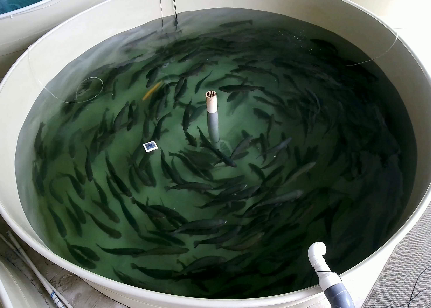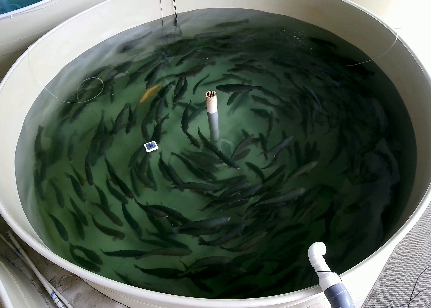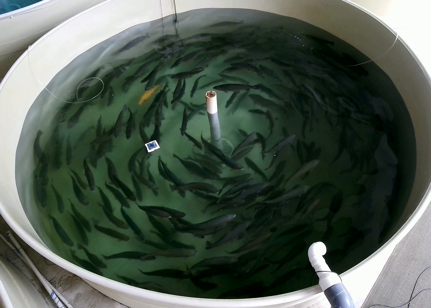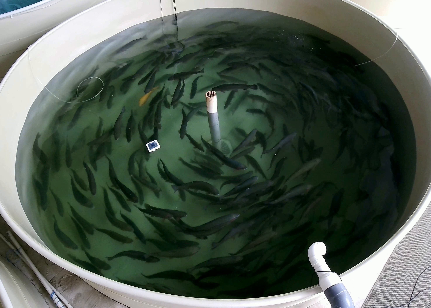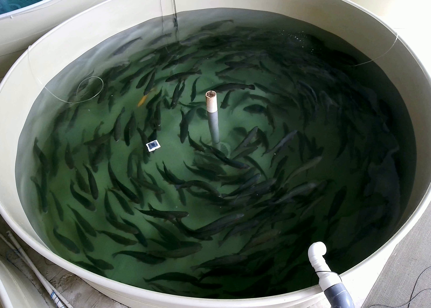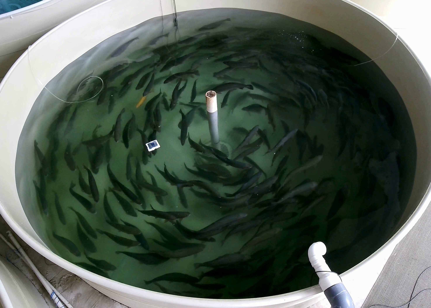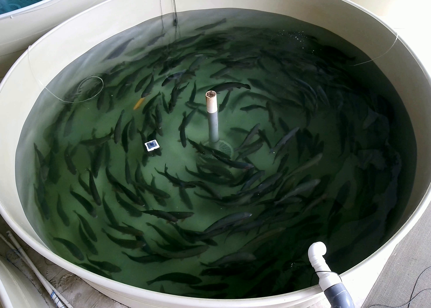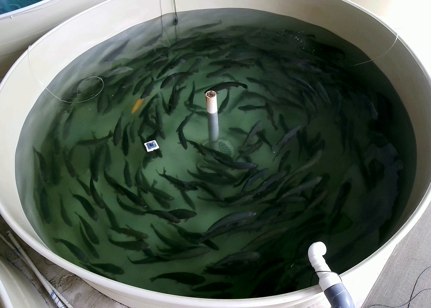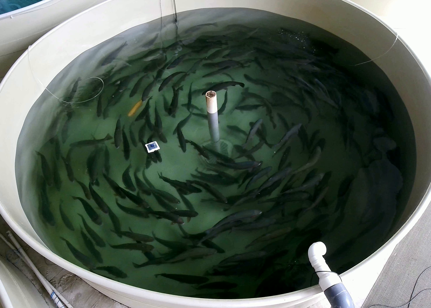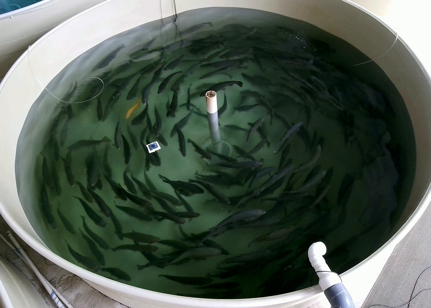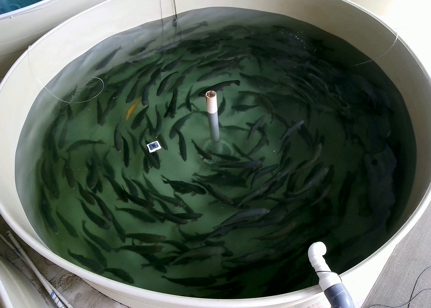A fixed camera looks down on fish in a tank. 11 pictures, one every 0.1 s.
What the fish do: Normal cruising.
